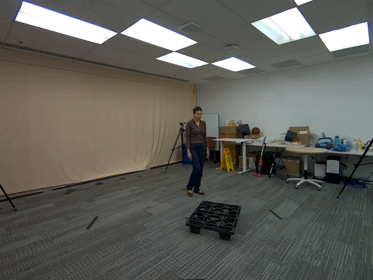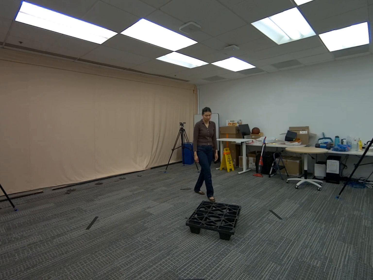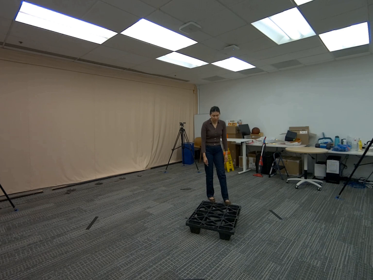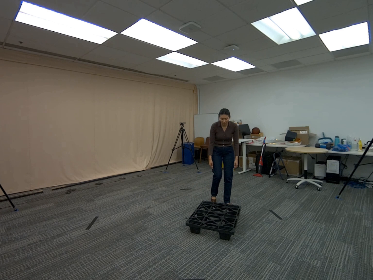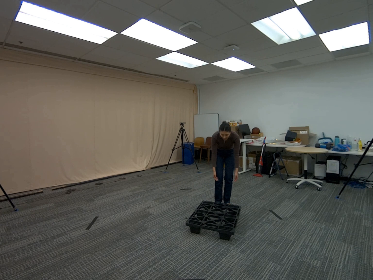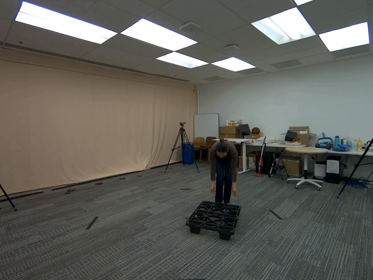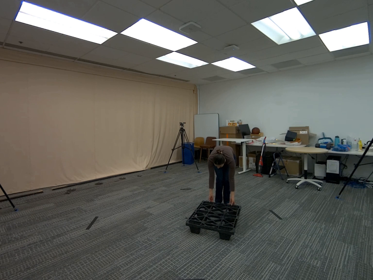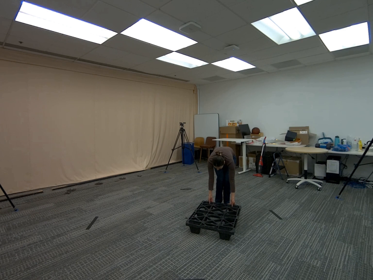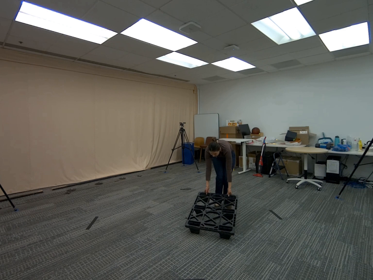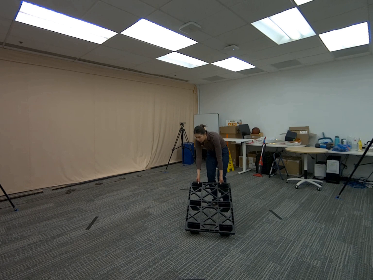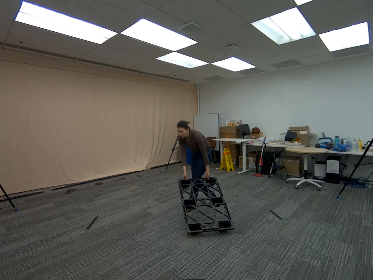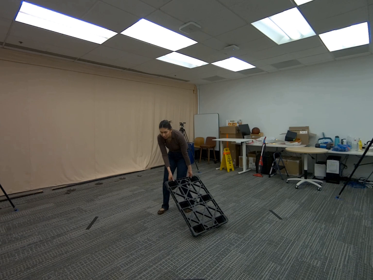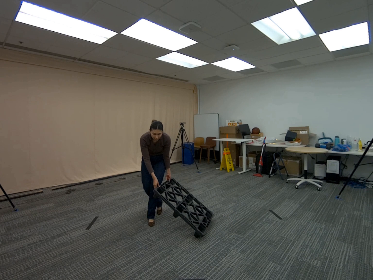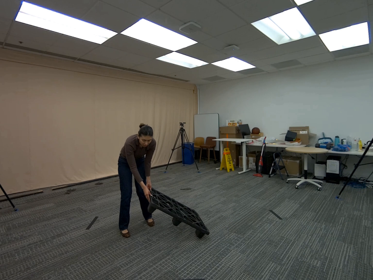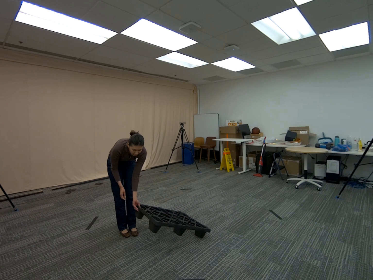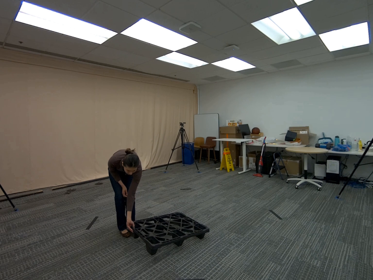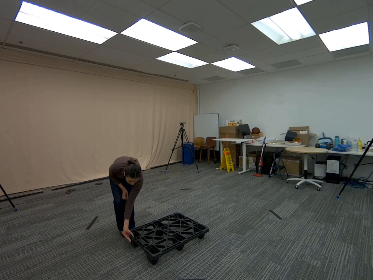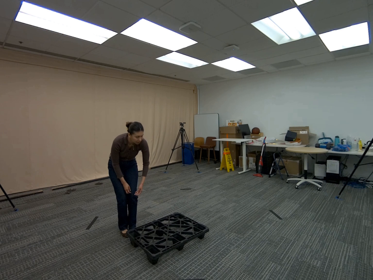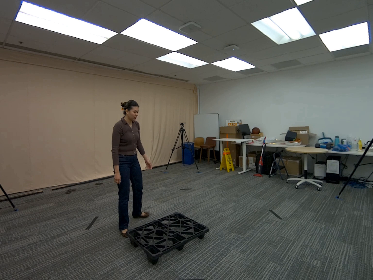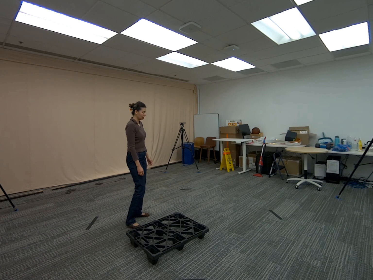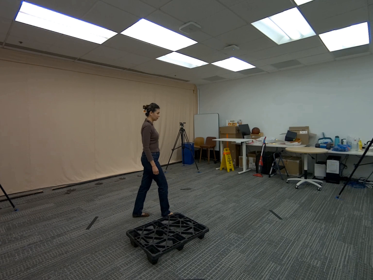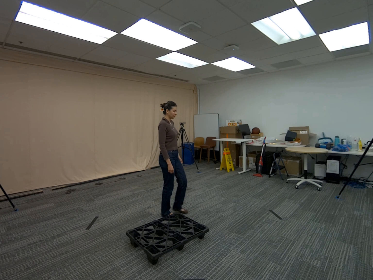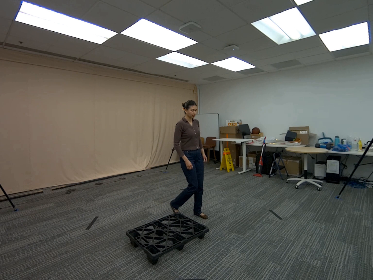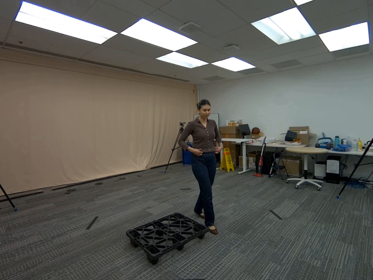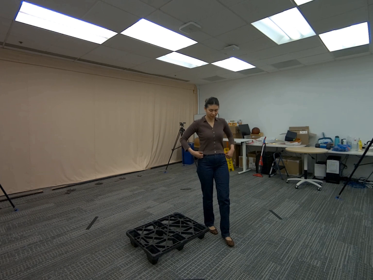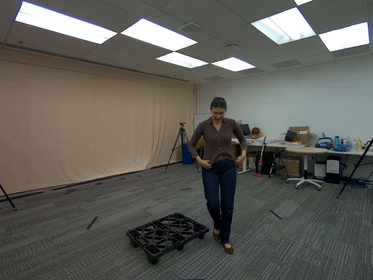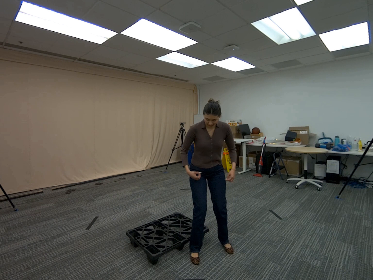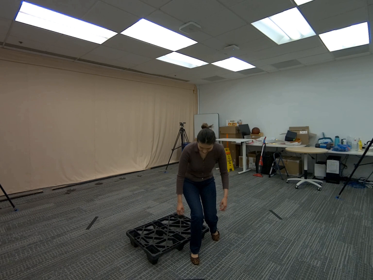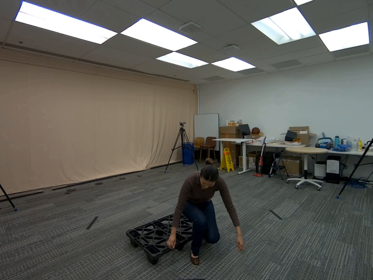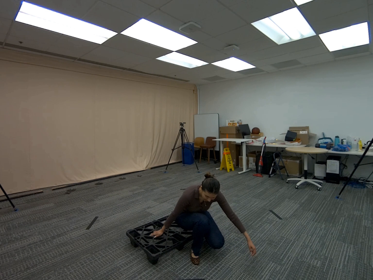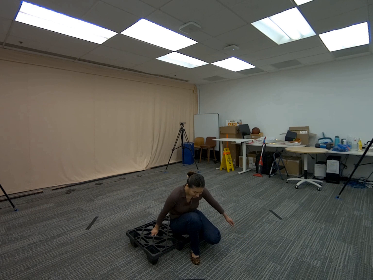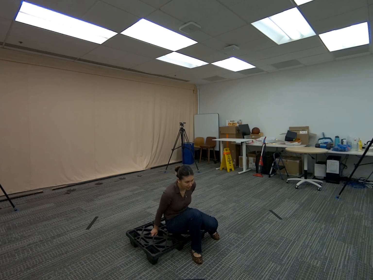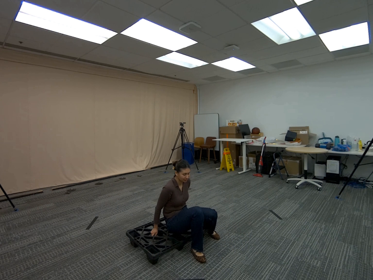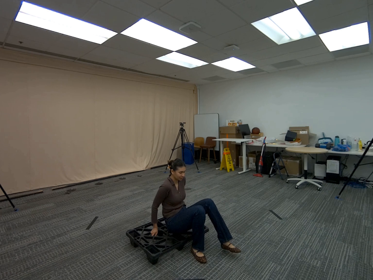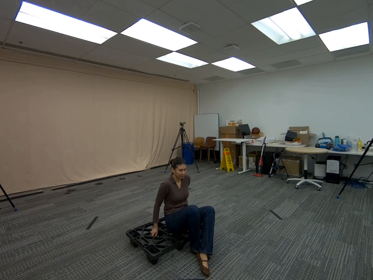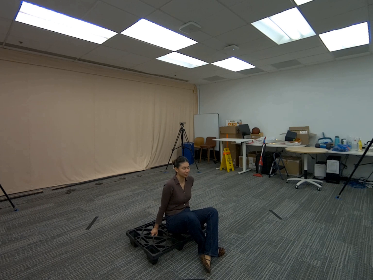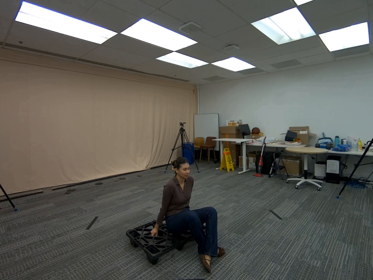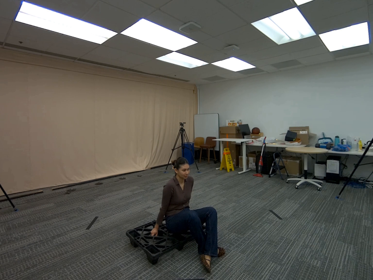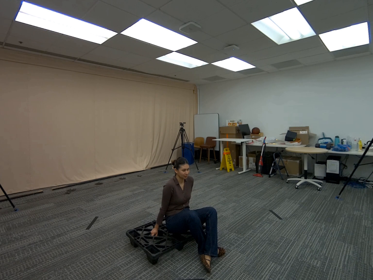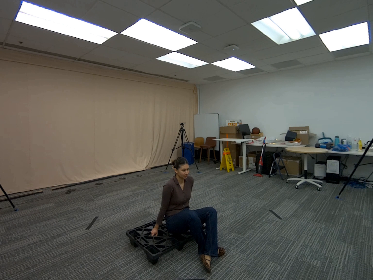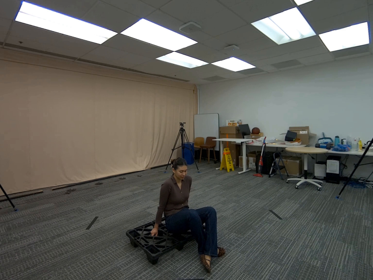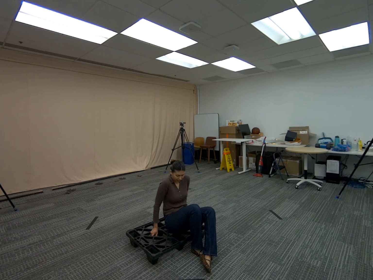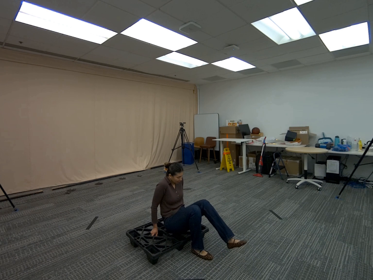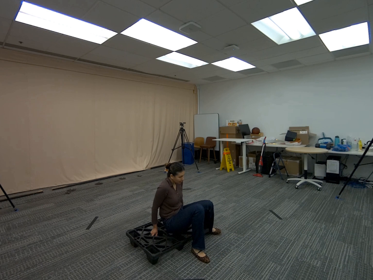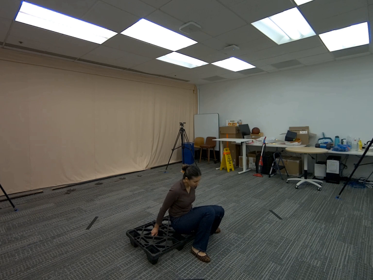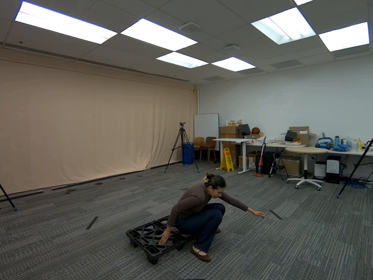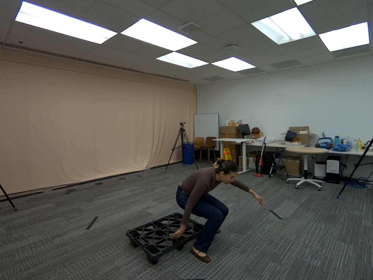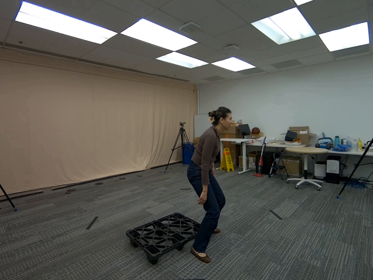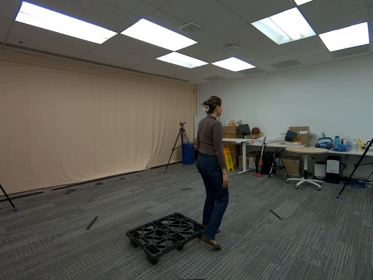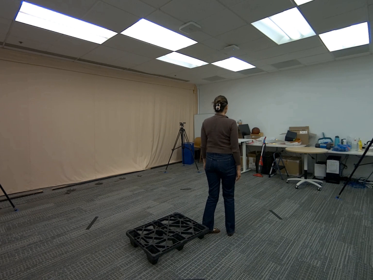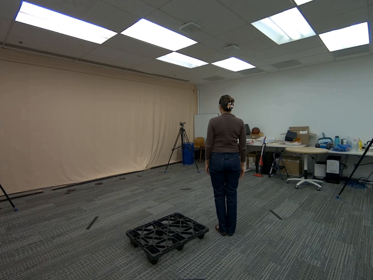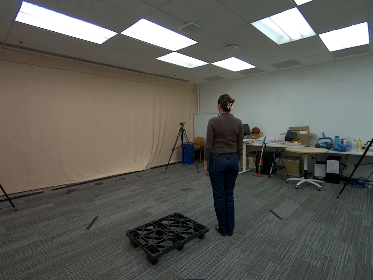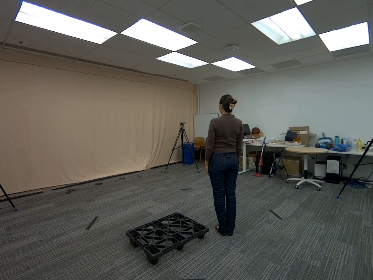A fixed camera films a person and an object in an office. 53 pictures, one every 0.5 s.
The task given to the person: Walk over to the platform on the ground rotate and sit on the platform. Stand up when complete.
